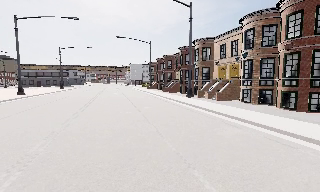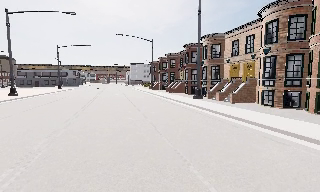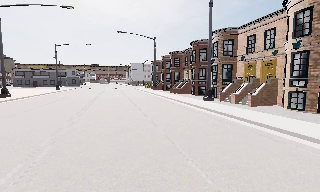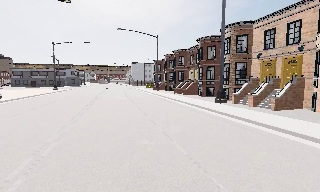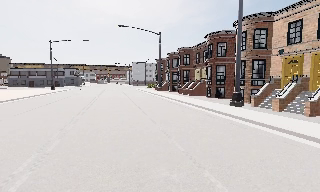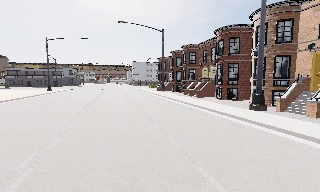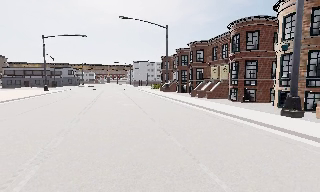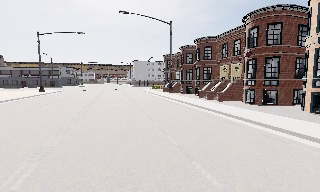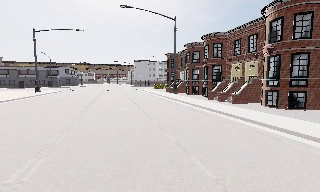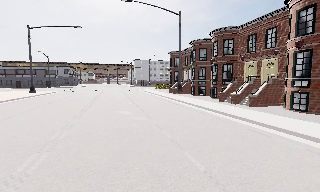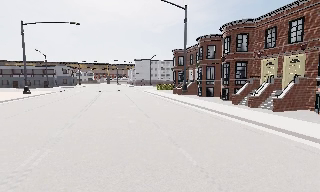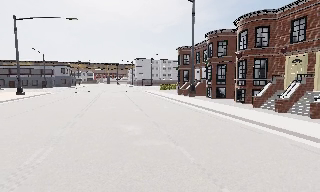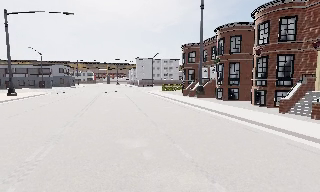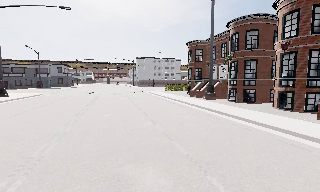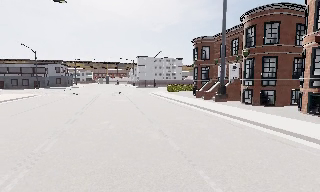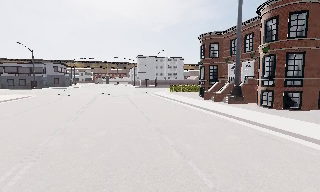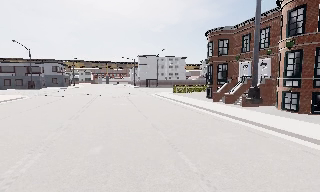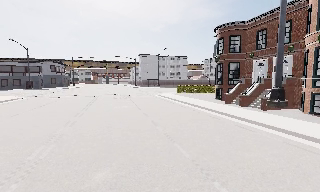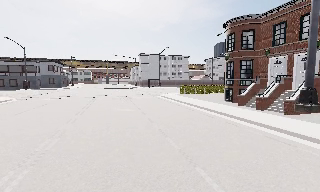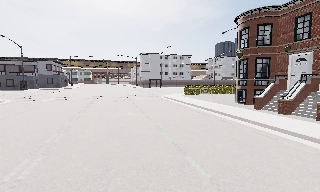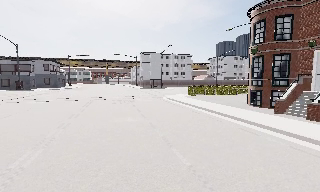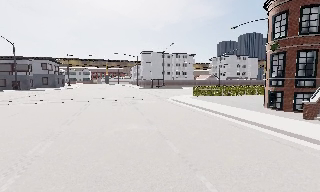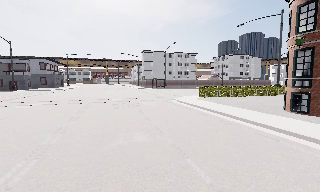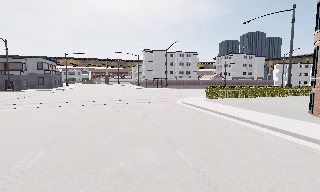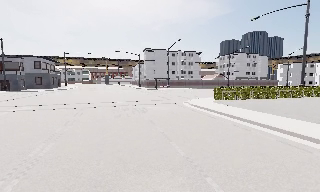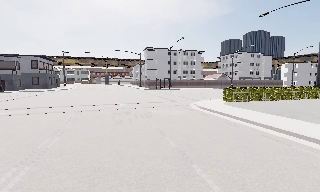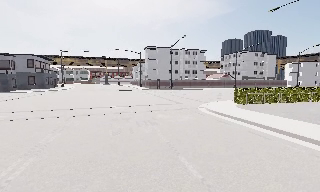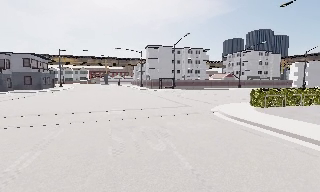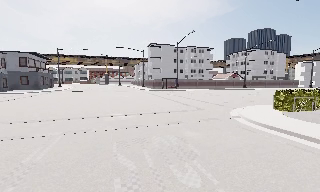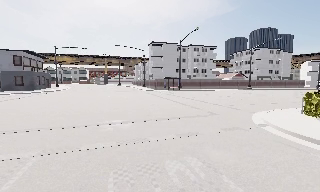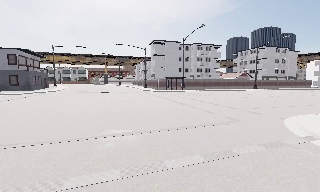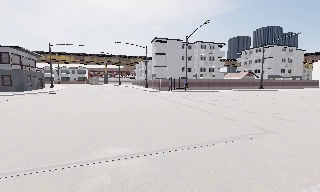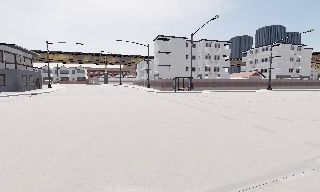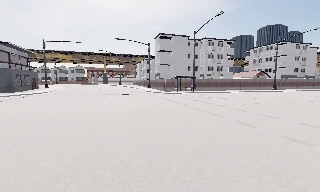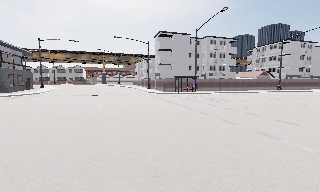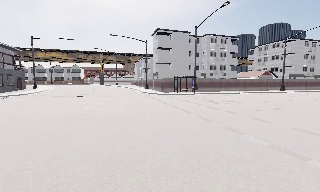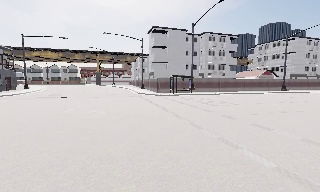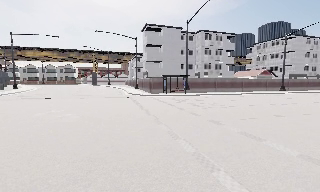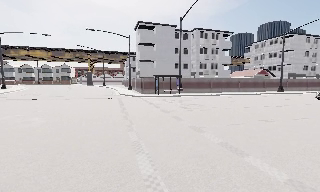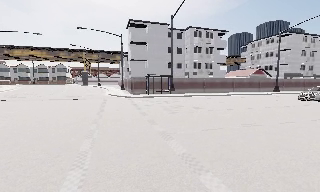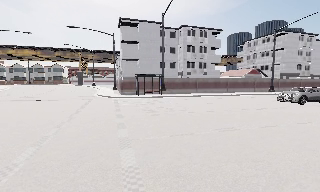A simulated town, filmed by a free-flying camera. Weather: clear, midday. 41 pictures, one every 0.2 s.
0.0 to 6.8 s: The camera travels forward, about 55 m, so what stands in front looms larger.
6.8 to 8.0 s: The camera travels forward and to its right, about 9 m, so what stands in front looms larger.
The film runs forward here.
